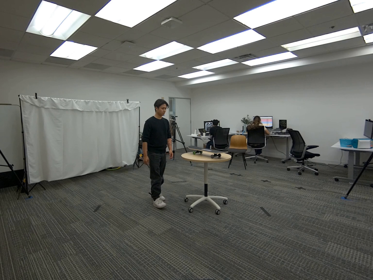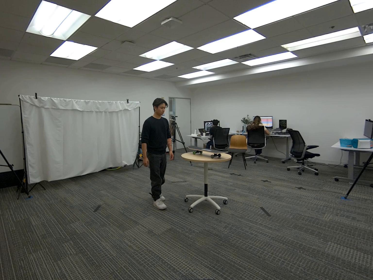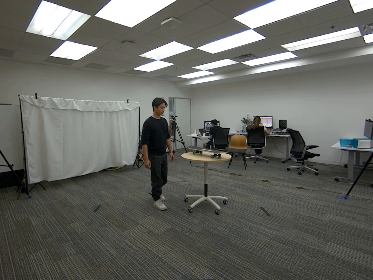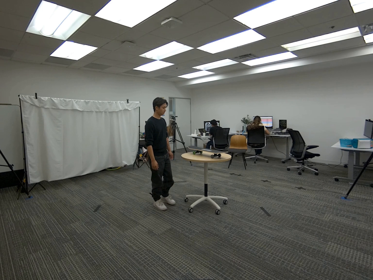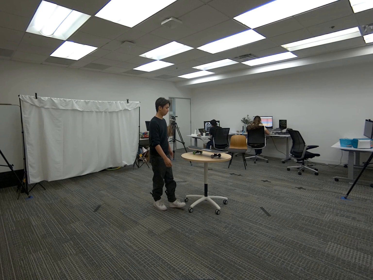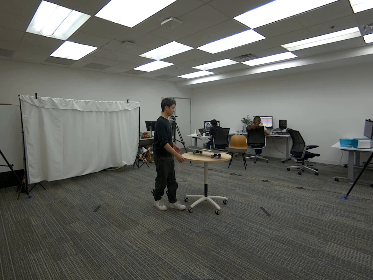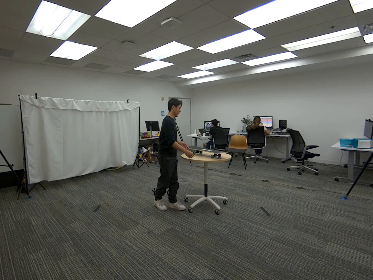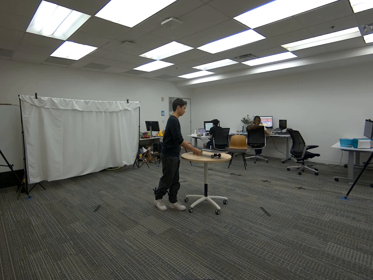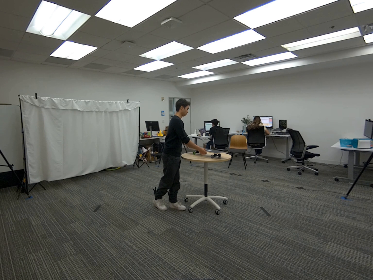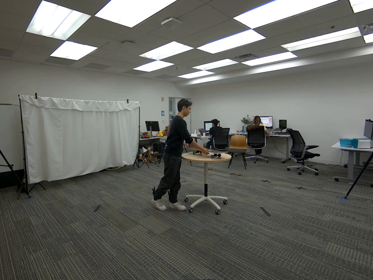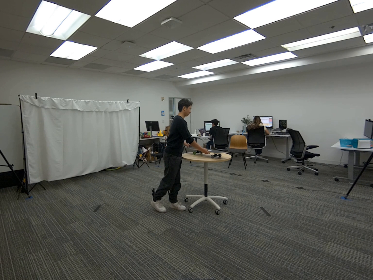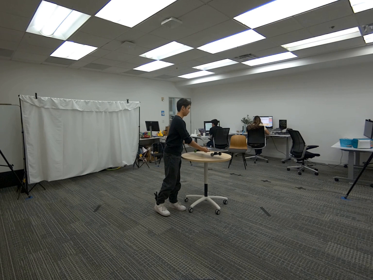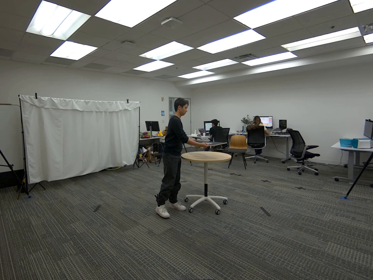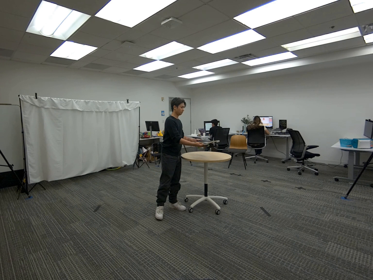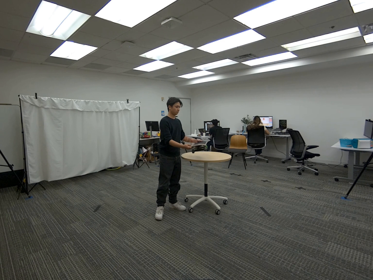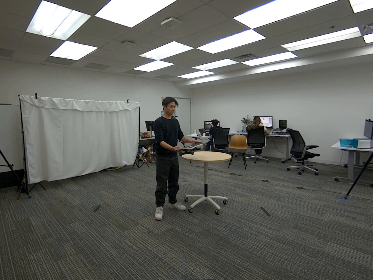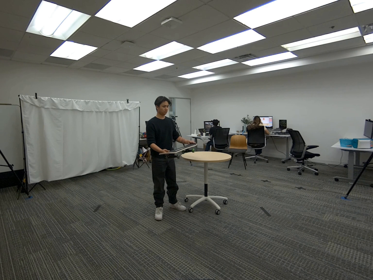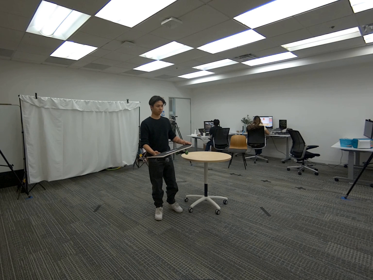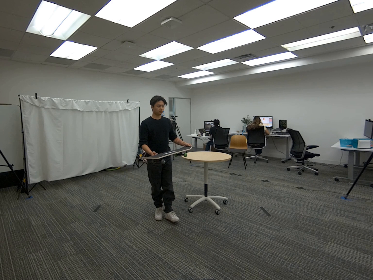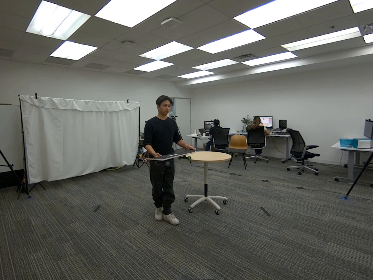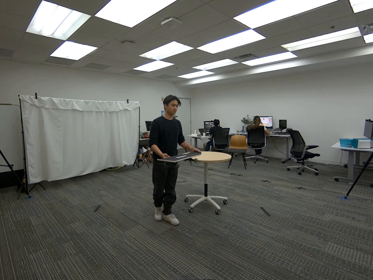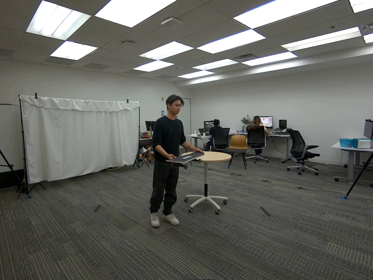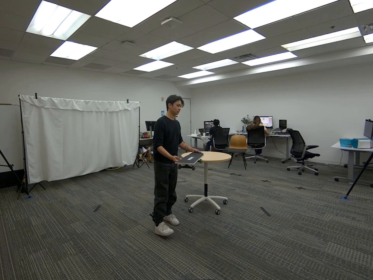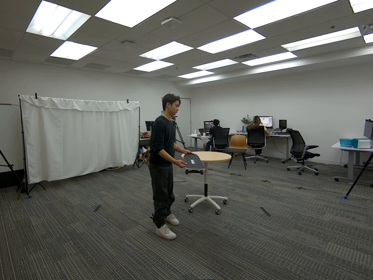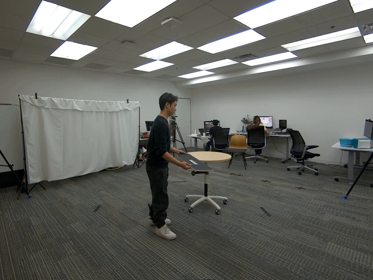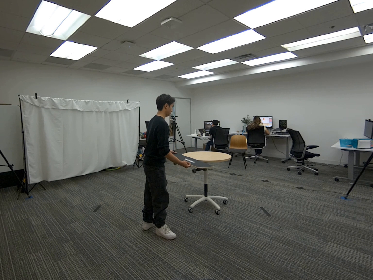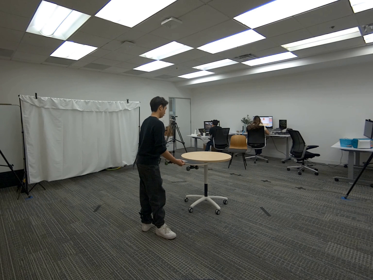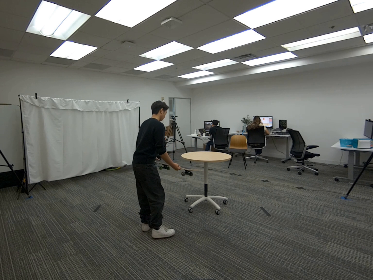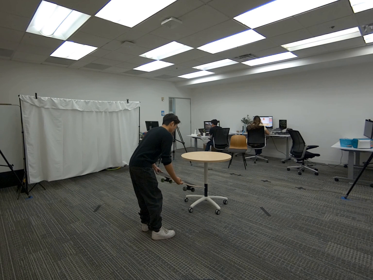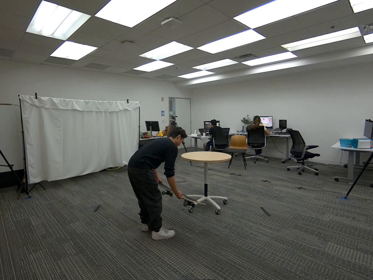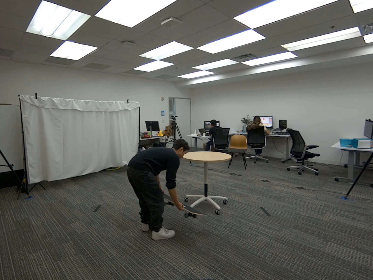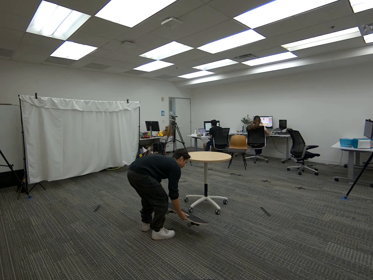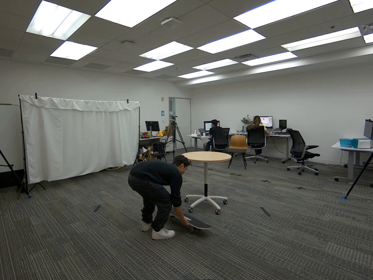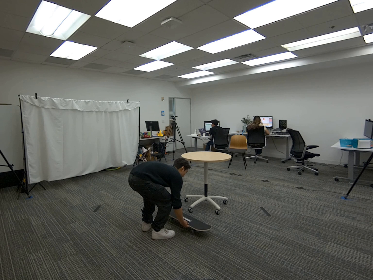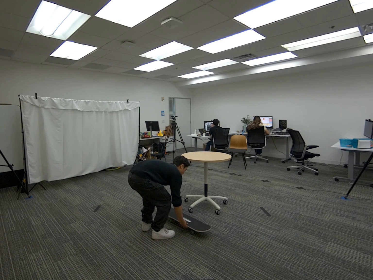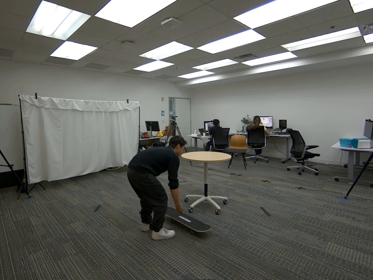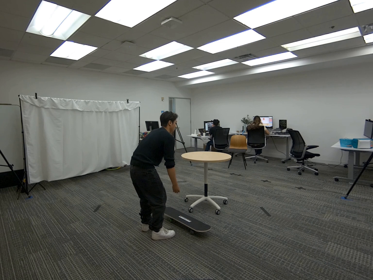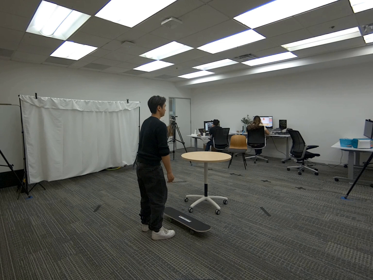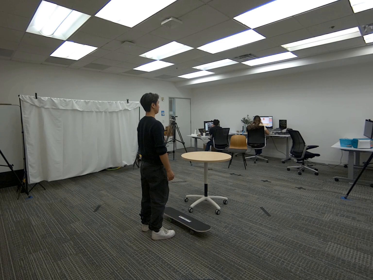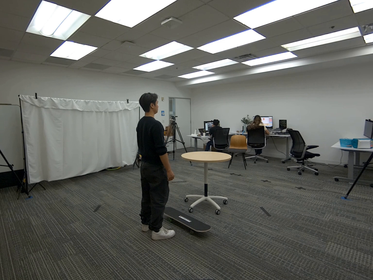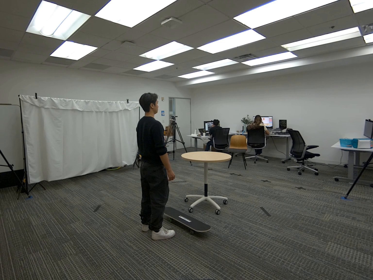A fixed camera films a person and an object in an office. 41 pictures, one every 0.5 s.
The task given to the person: Walk to the skateboard on the round table. Pick up the skateboard with both hands and place the skateboard on the ground.
